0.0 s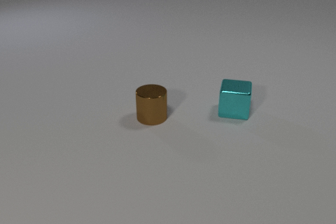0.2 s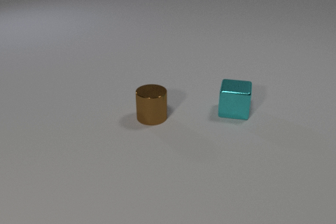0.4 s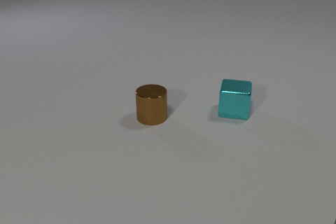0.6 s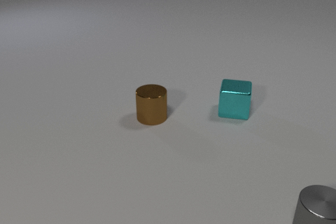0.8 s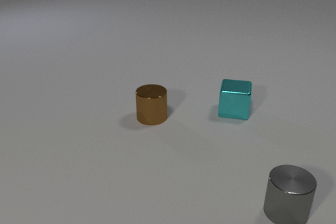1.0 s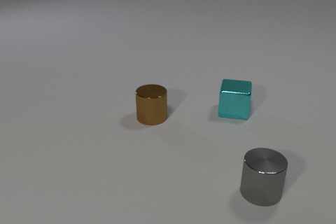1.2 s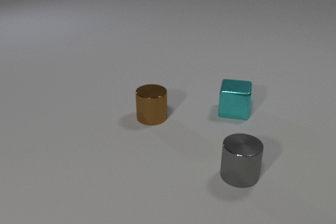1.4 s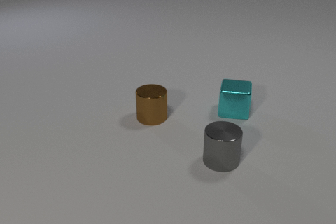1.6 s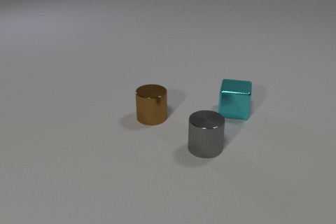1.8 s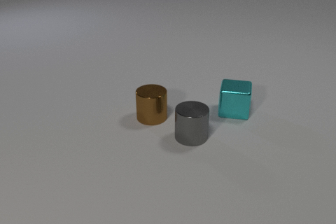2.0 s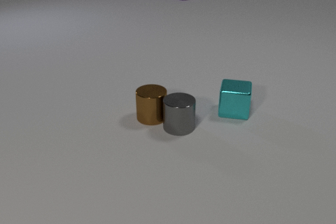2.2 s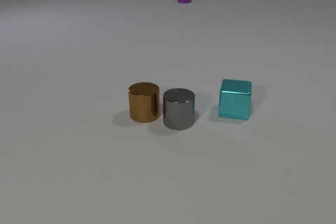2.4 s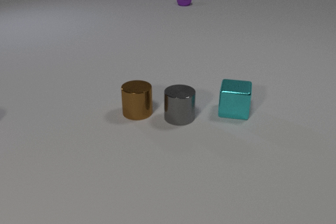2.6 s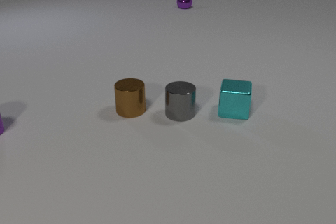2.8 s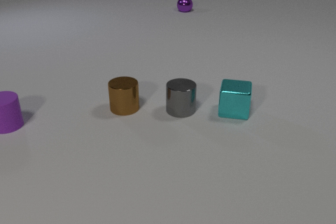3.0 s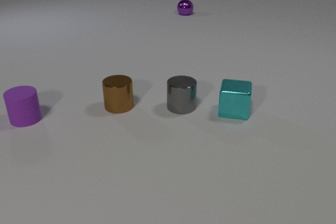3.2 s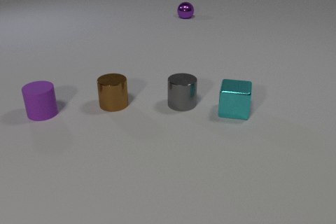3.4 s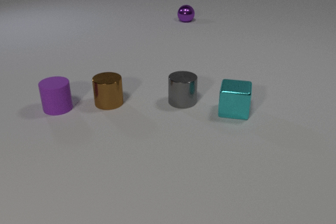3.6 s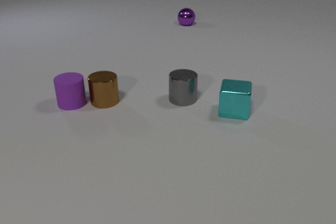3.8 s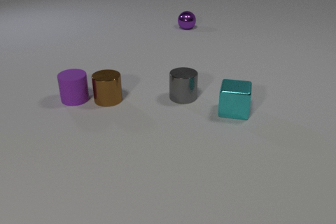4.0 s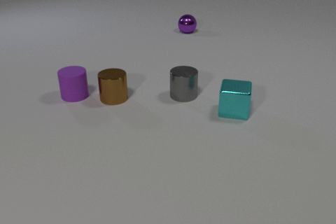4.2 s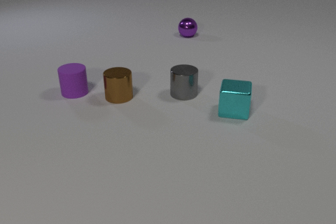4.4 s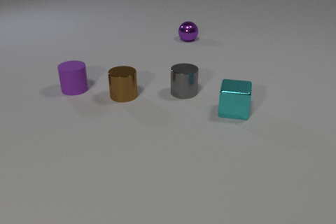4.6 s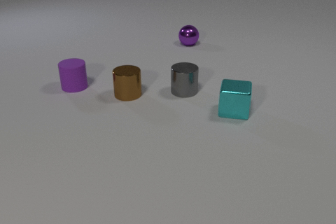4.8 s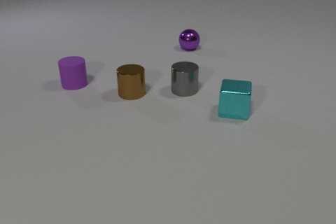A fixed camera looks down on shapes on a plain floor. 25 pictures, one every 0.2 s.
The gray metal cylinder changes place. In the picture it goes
away from the camera.
The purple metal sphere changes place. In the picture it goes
toward the camera.
0.0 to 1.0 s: The gray metal cylinder comes in at the bottom edge, slides to the left and away from the camera.
1.0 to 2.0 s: The gray metal cylinder slides away from the camera and to the left. The purple metal sphere comes in at the top edge, rolls toward the camera.
2.0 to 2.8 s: The gray metal cylinder slides away from the camera. The brown metal cylinder slides to the left and away from the camera. The purple rubber cylinder comes in at the left edge, slides to the right. The purple metal sphere rolls toward the camera. The gray metal cylinder and the brown metal cylinder collide.
2.8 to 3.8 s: The gray metal cylinder slides away from the camera. The brown metal cylinder slides away from the camera and to the left. The purple rubber cylinder slides to the right and away from the camera. The purple metal sphere rolls toward the camera. The brown metal cylinder and the purple rubber cylinder collide.
3.8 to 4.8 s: The gray metal cylinder slides away from the camera. The brown metal cylinder slides to the right and away from the camera. The purple rubber cylinder slides away from the camera. The purple metal sphere rolls toward the camera.
Are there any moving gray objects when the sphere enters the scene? yes.
What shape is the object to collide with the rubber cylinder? cylinder.
Are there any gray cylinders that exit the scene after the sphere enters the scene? no.
